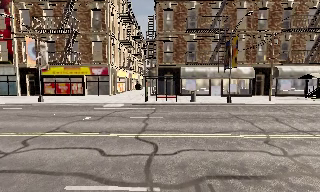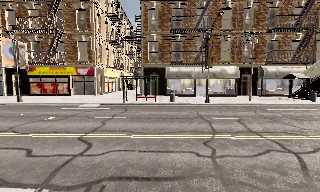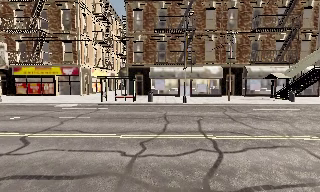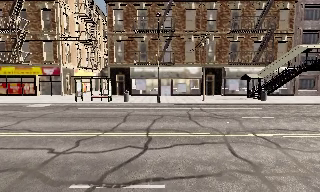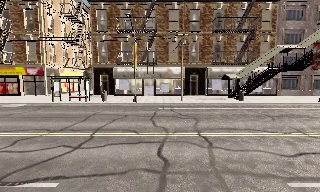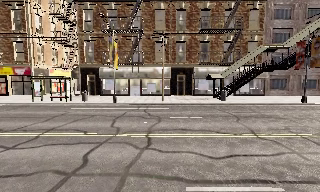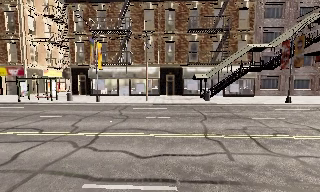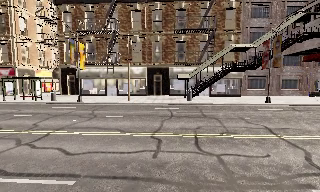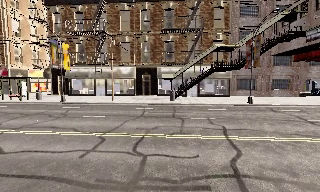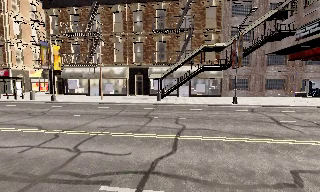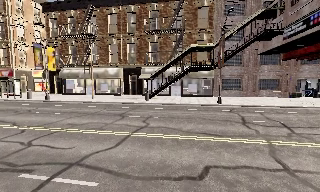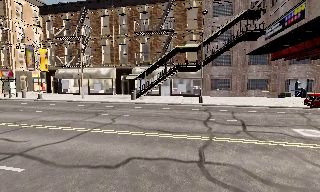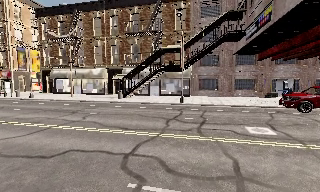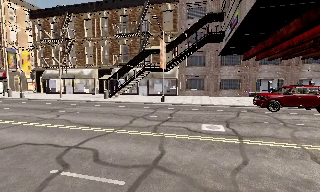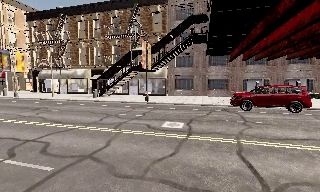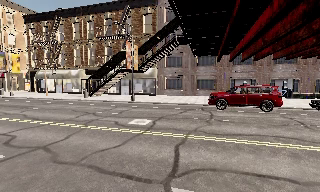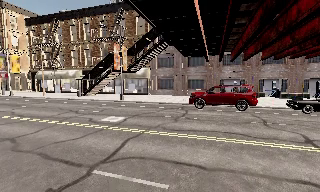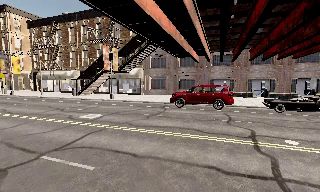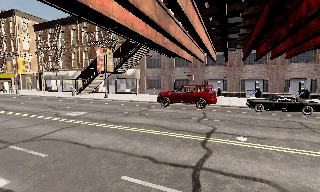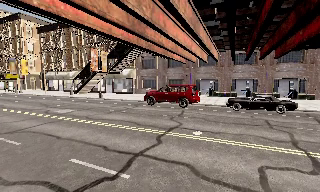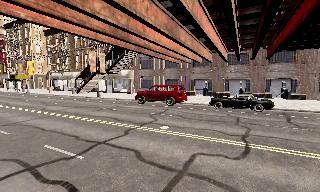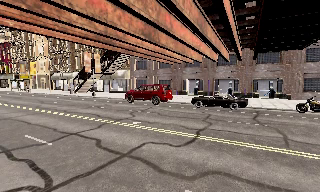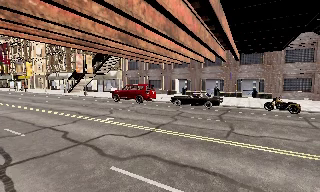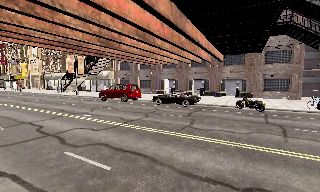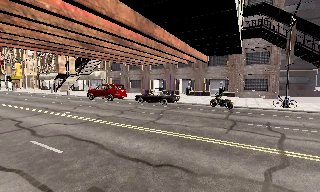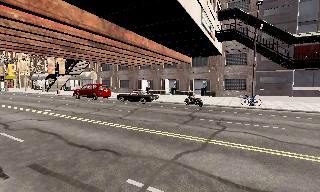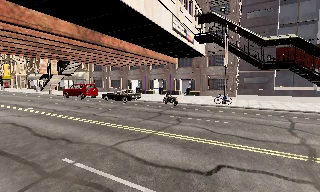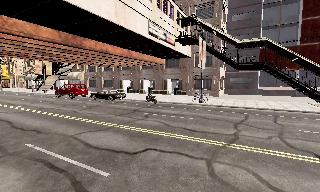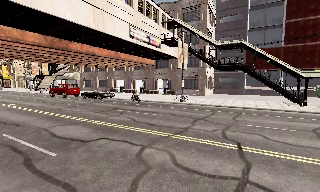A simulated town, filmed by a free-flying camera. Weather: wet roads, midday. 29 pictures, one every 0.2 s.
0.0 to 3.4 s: The camera pans to its left, which is counterclockwise from overhead, by about 20 degrees. It travels to its right, about 40 m, so close, fixed things drift to the left.
3.4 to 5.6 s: The camera travels to its right and backward, about 25 m, so close, fixed things drift to the left.
The film runs forward here.
